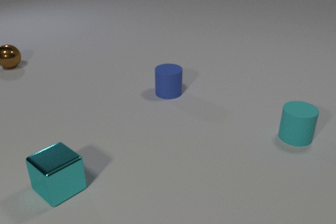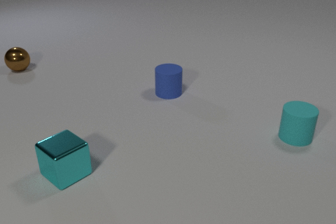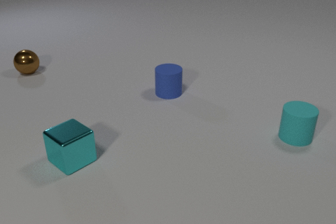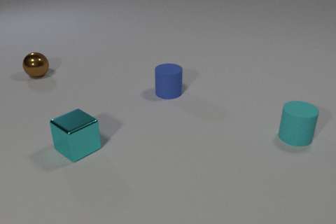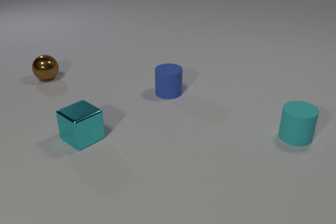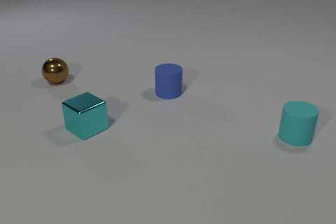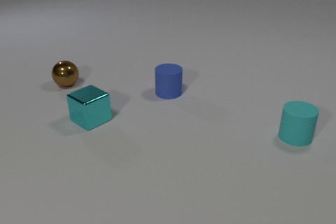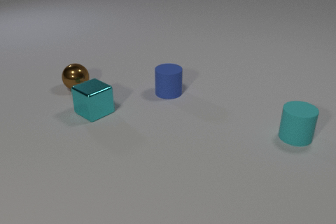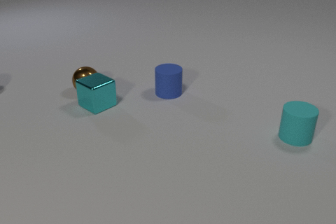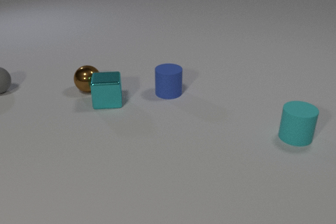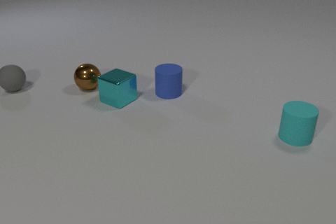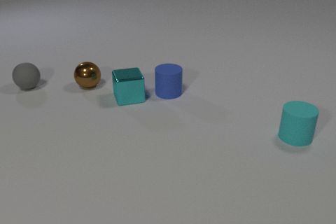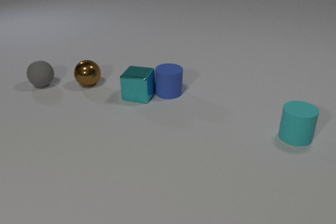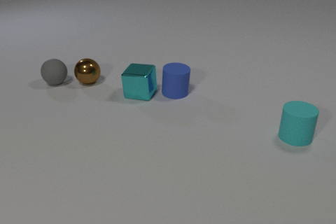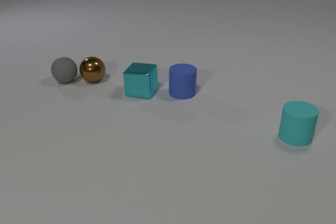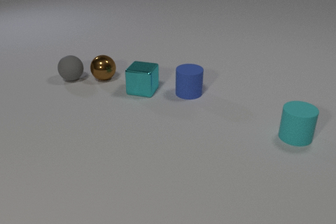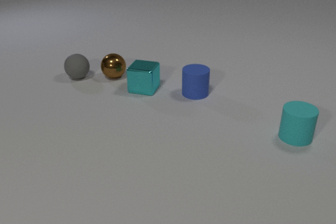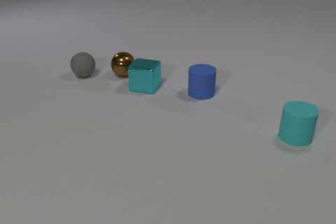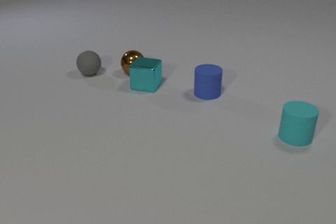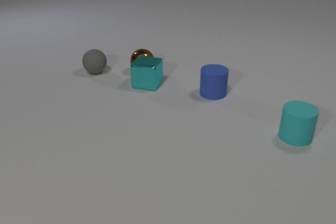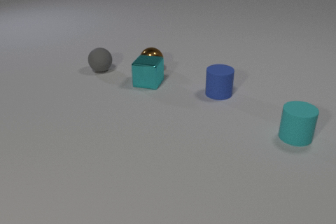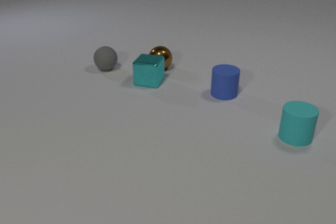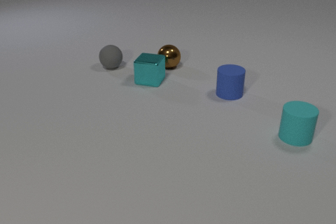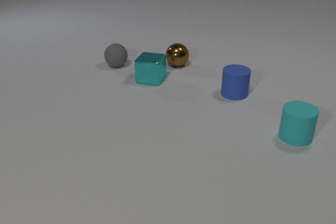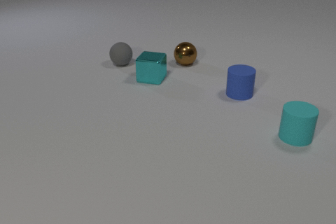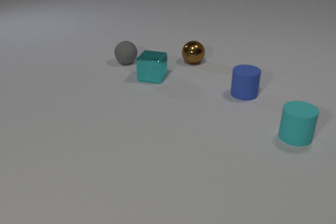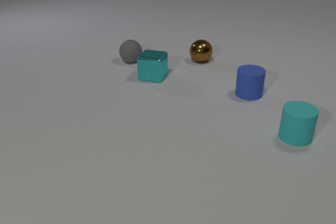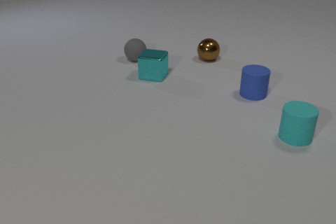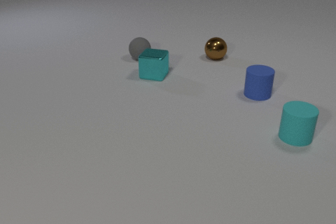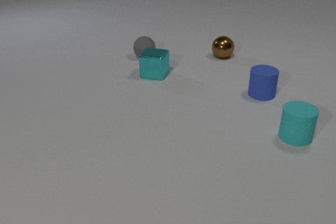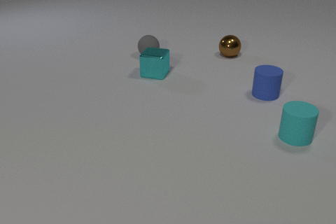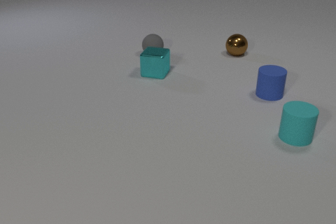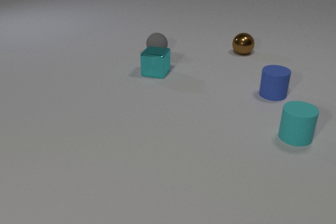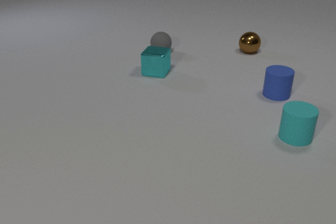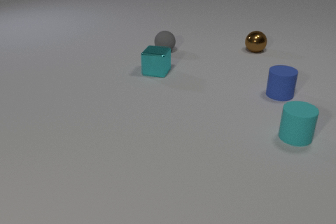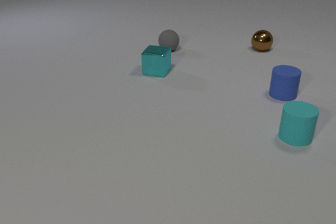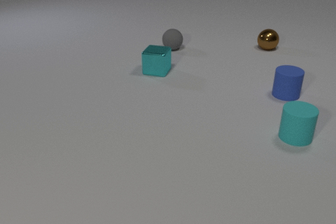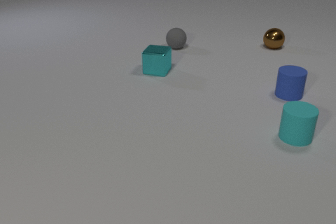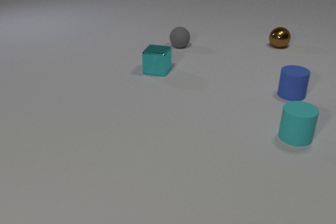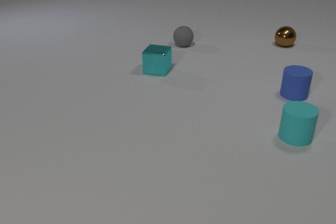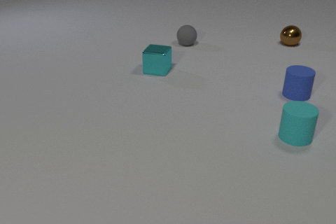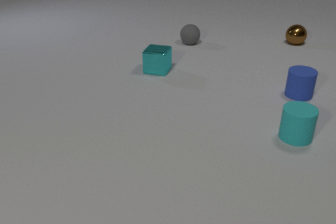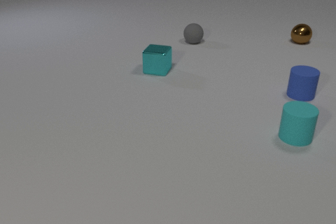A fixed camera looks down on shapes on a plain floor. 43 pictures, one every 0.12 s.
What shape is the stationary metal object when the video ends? cube.
What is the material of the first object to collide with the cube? metal.
What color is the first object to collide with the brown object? cyan.
0.00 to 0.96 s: The brown metal sphere rolls toward the camera and to the right. The cyan metal cube slides away from the camera.
0.96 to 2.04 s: The brown metal sphere rolls to the right and away from the camera. The cyan metal cube slides to the right and away from the camera. The gray rubber sphere comes in at the left edge, rolls to the right. The blue rubber cylinder slides to the right. The brown metal sphere and the cyan metal cube collide. The cyan metal cube and the blue rubber cylinder collide. The brown metal sphere and the gray rubber sphere collide.
2.04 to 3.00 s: The brown metal sphere rolls to the right and away from the camera. The cyan metal cube slides away from the camera. The gray rubber sphere rolls to the right and away from the camera. The blue rubber cylinder slides to the right.
3.00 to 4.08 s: The brown metal sphere rolls to the right and away from the camera. The cyan metal cube slides away from the camera. The gray rubber sphere rolls to the right and away from the camera. The blue rubber cylinder slides to the right.
4.08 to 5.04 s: The brown metal sphere rolls to the right and away from the camera. The gray rubber sphere rolls to the right and away from the camera. The blue rubber cylinder slides to the right.
